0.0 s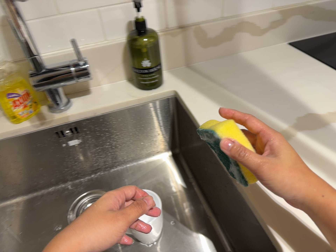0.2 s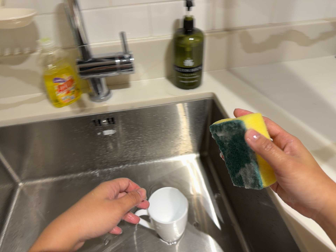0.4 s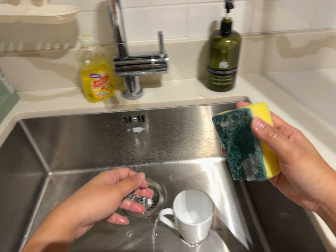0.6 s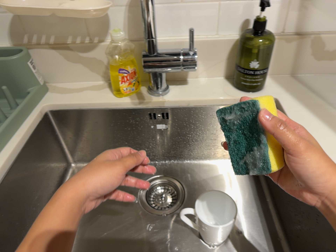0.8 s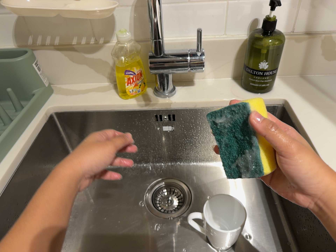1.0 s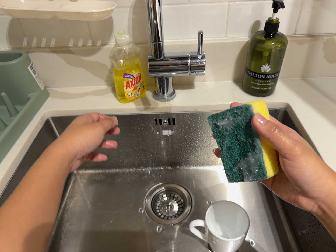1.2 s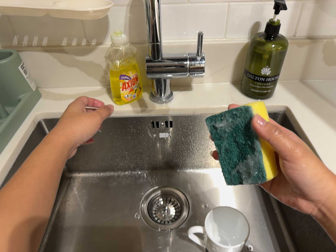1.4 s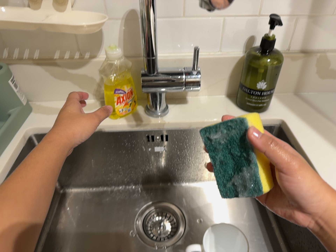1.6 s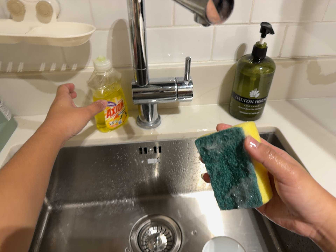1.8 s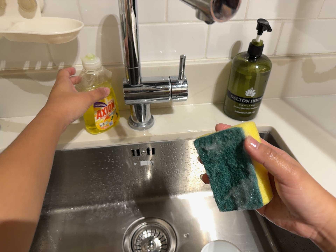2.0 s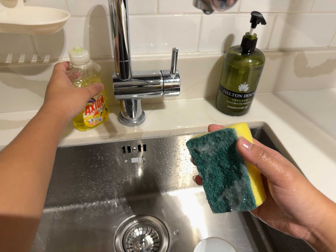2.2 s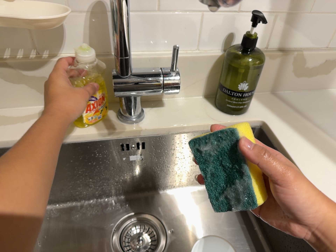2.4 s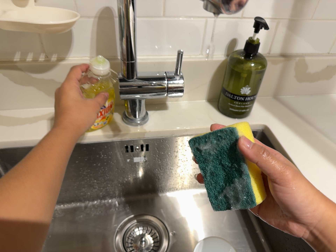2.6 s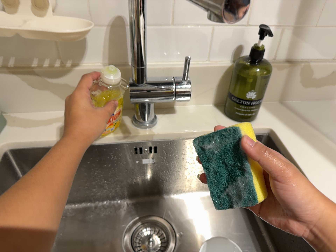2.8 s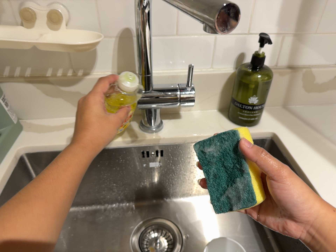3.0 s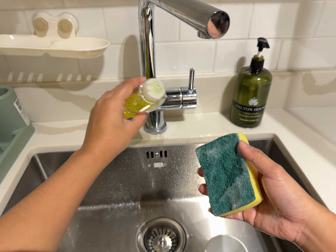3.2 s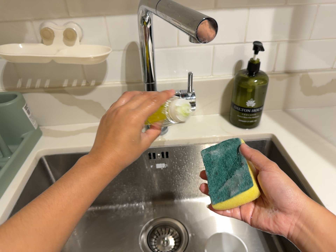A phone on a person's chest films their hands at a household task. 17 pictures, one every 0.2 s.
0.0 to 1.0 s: The camera pans to its left by about 15 degrees. It travels to its left, about 9 cm, so close, fixed things drift to the right. It rolls about its line of sight by about 15 degrees, and the scene rotates clockwise.
1.0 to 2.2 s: The scene slides to the left, as the camera pans about 10 degrees to its right. It travels forward and toward the top of its view, about 10 cm, so what stands in front looms larger.
2.2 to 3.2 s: The camera travels backward, about 10 cm, so what stands in front gets smaller.
The film runs forward here.
